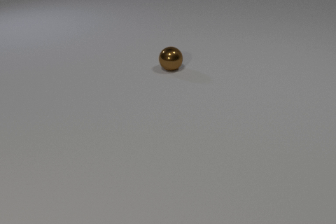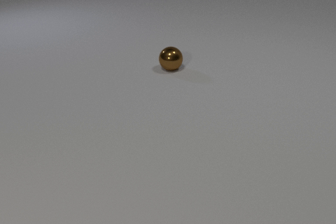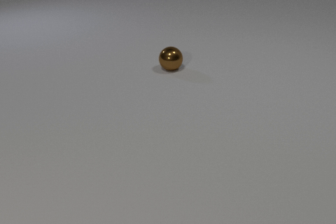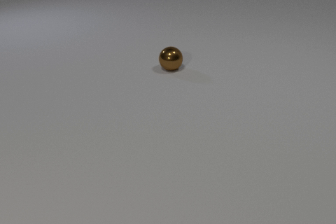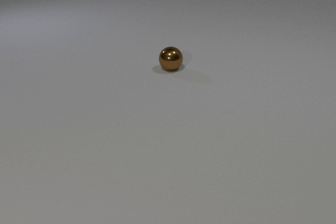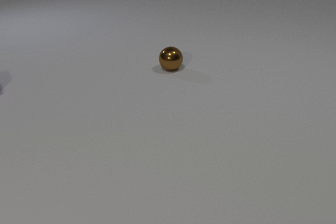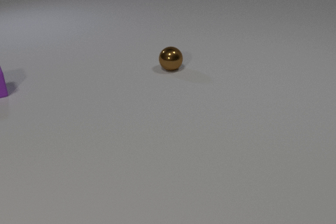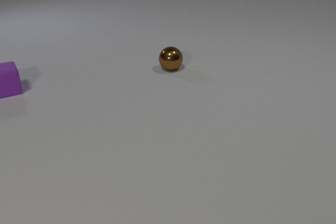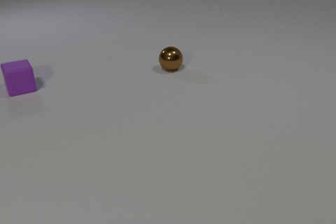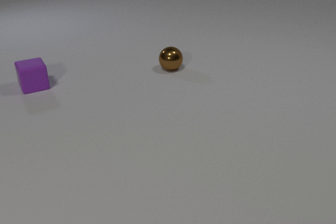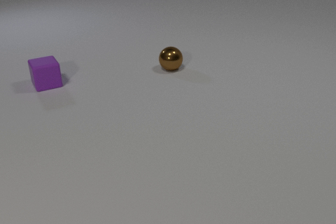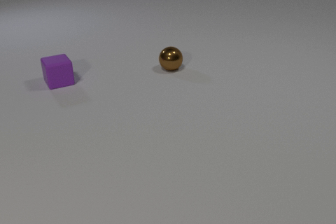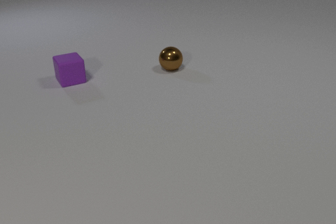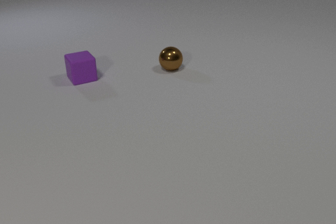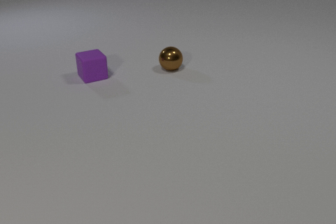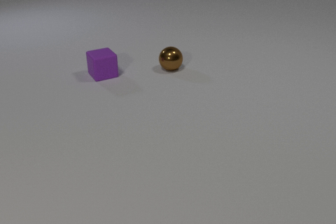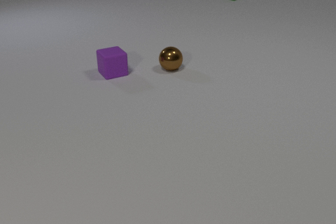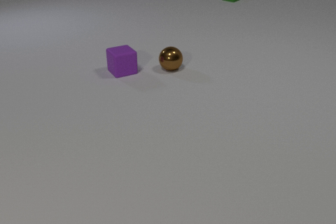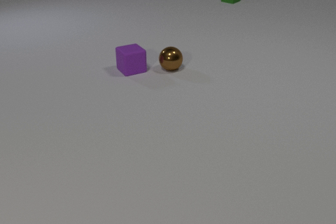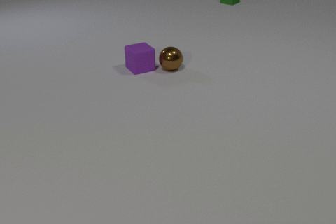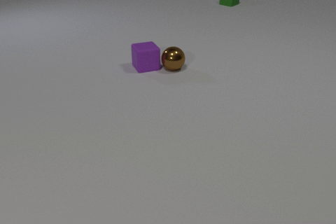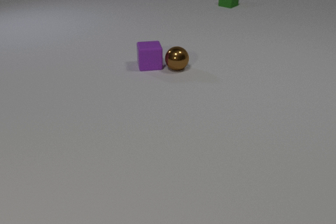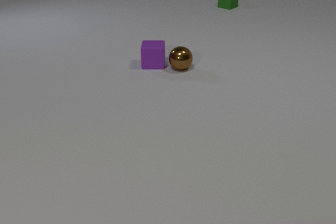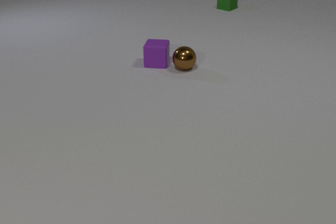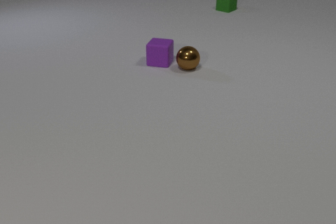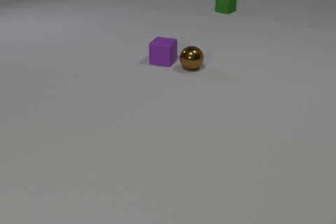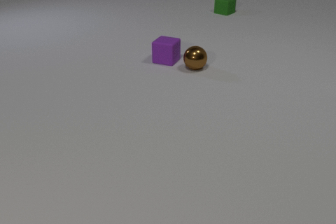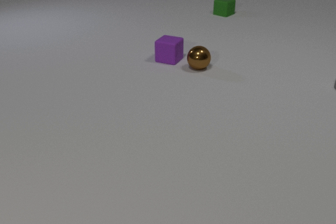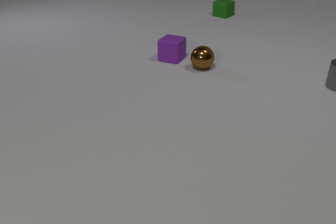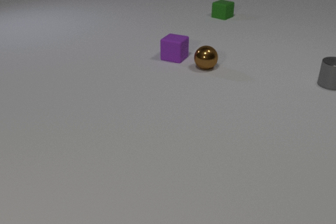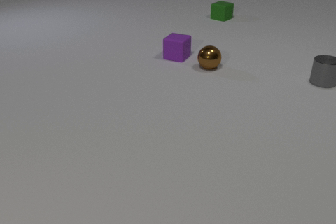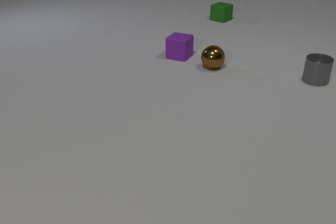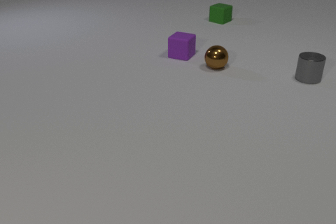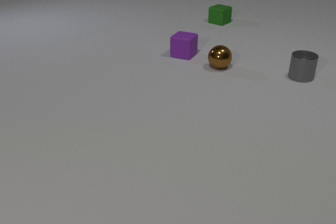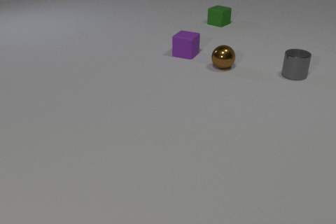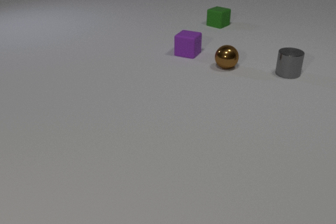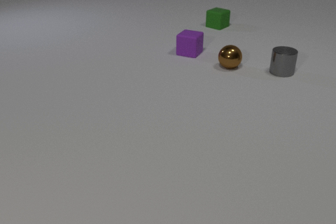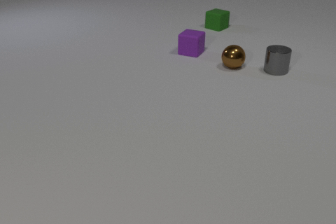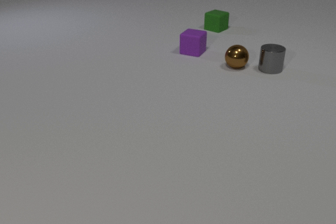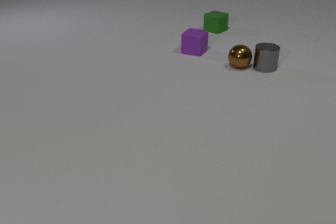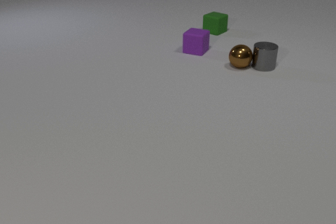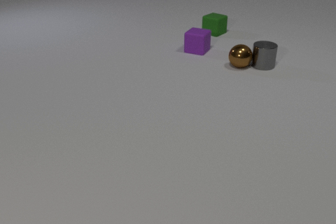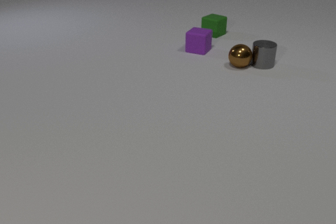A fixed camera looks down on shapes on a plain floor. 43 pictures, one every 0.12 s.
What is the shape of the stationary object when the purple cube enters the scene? sphere.
How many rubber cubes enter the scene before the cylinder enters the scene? 2.
How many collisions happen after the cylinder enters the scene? 1.
0.00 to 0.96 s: The purple rubber cube comes in at the left edge, slides to the right.
0.96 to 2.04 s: The purple rubber cube slides to the right. The green rubber cube comes in at the top edge, slides toward the camera.
2.04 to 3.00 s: The purple rubber cube slides to the right and away from the camera, spins so that its near face slides to the left, clockwise seen from above. The brown metal sphere rolls to the right. The green rubber cube slides toward the camera. The purple rubber cube and the brown metal sphere collide.
3.00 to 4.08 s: The purple rubber cube slides to the right and away from the camera. The brown metal sphere rolls to the right. The green rubber cube slides toward the camera. The gray metal cylinder comes in at the right edge, slides to the left.
4.08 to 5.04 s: The purple rubber cube slides to the right and away from the camera. The brown metal sphere rolls to the right. The green rubber cube slides toward the camera. The gray metal cylinder slides to the left and away from the camera. The brown metal sphere and the gray metal cylinder collide.
